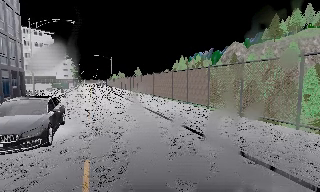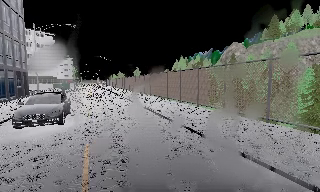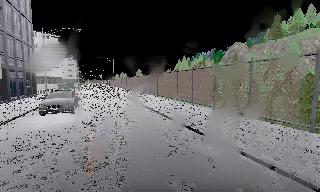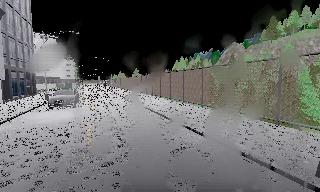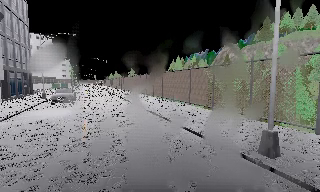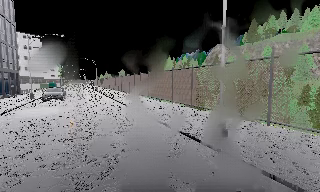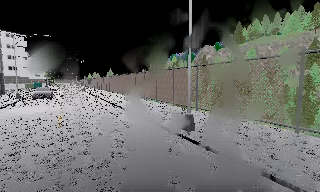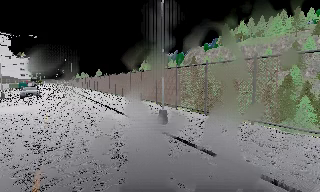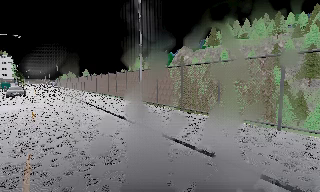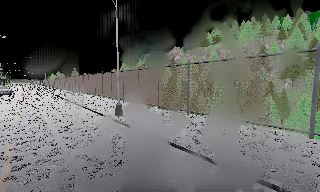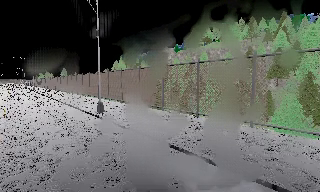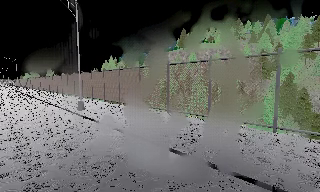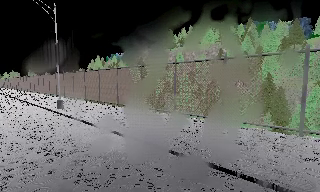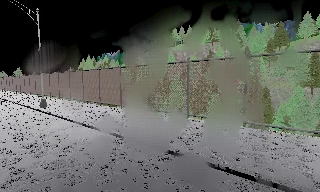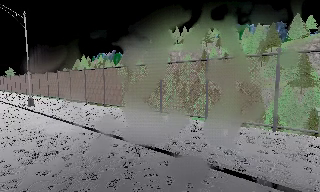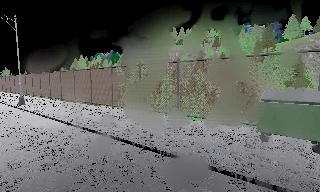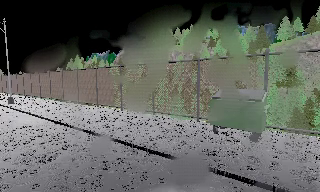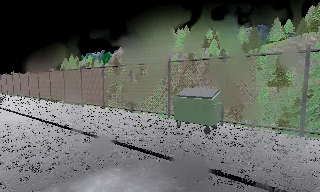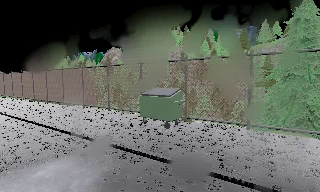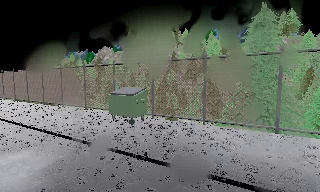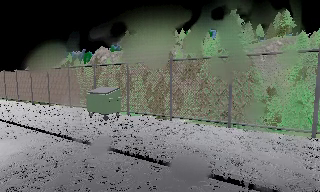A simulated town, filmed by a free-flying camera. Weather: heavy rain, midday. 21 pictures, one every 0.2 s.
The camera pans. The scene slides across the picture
to the left.
The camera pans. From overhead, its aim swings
clockwise.
0.0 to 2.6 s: The scene slides to the left, as the camera pans about 30 degrees to its right. It travels backward and to its right, about 17 m, so what stands in front gets smaller.
2.6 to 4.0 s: The camera travels to its right and backward, about 10 m, so close, fixed things drift to the left.
The film runs backward here.
